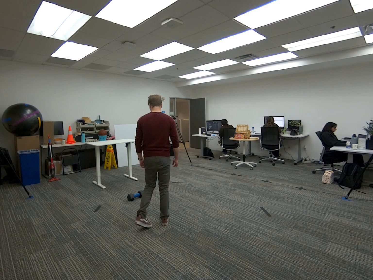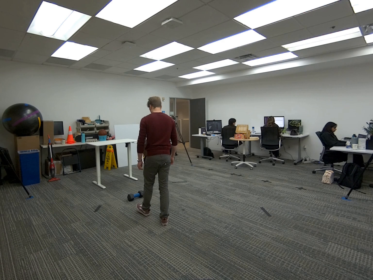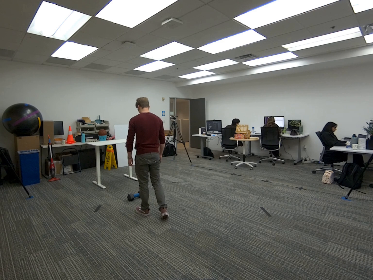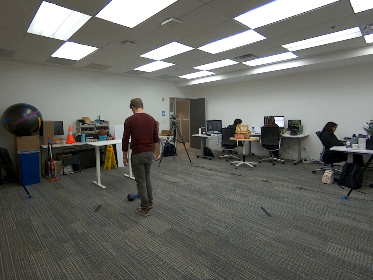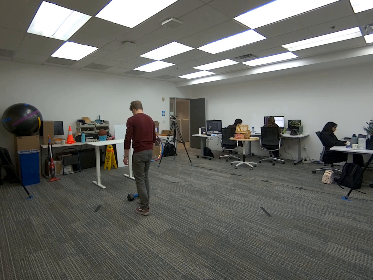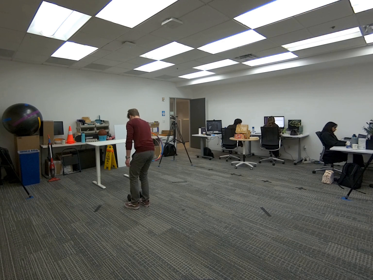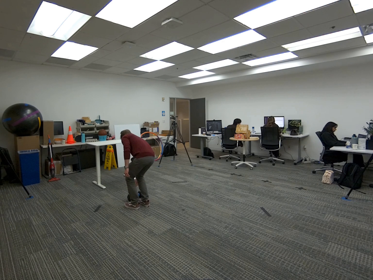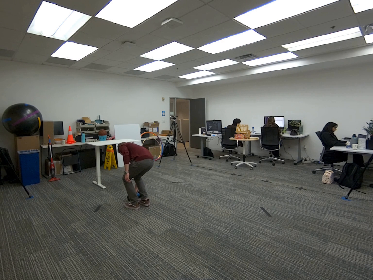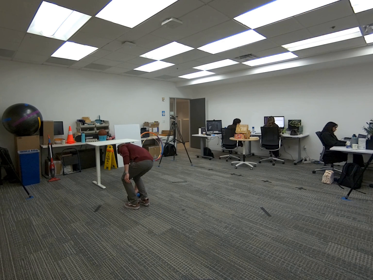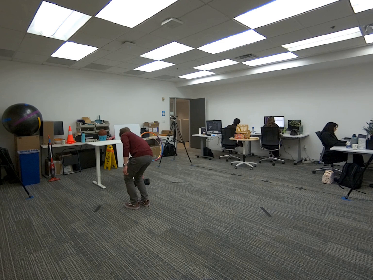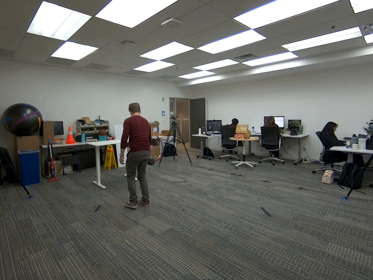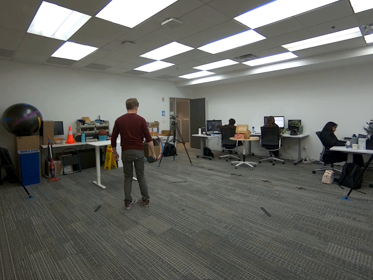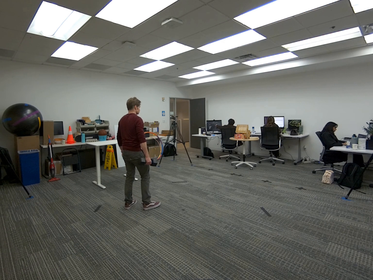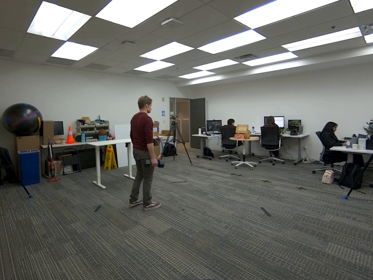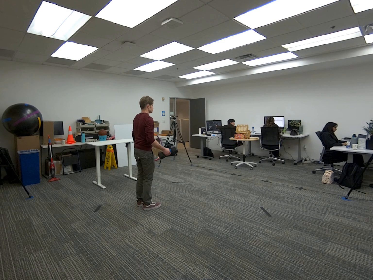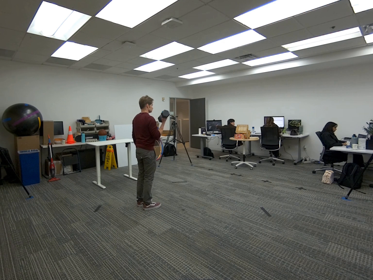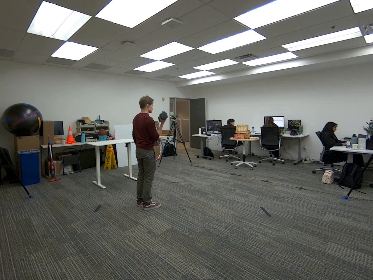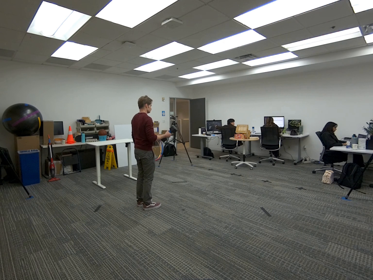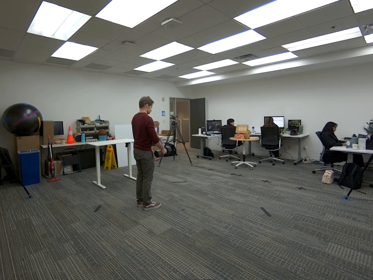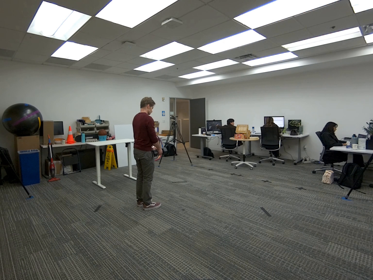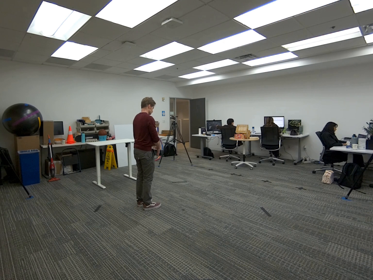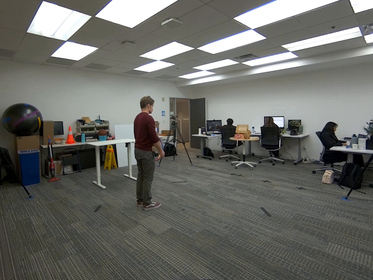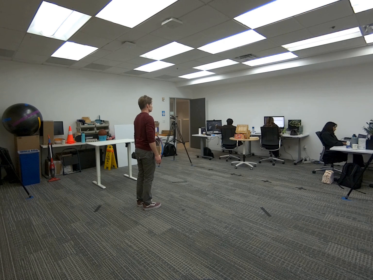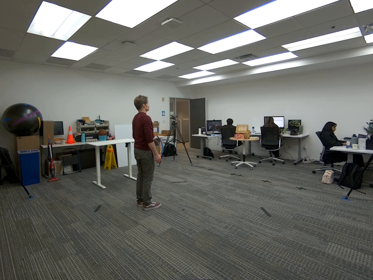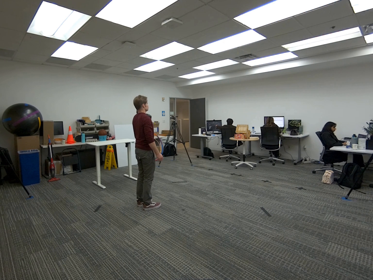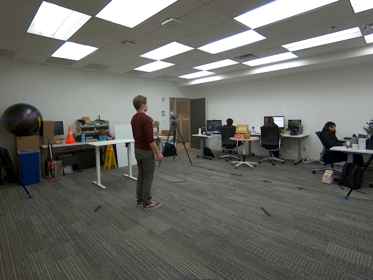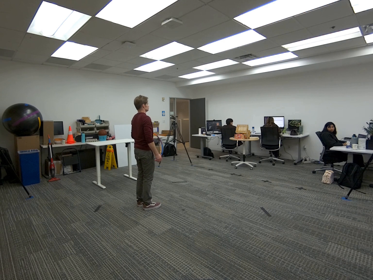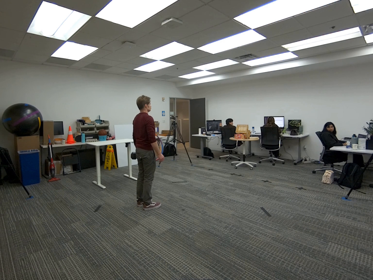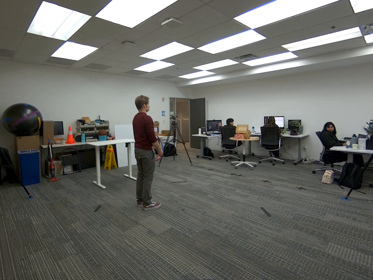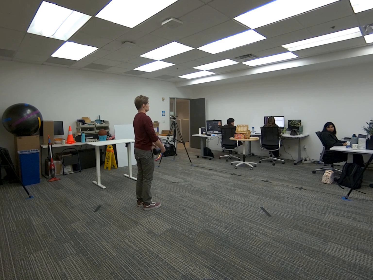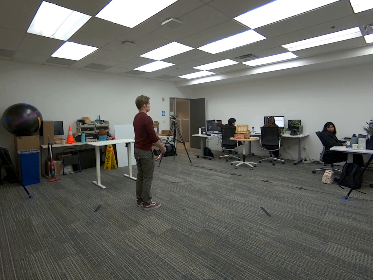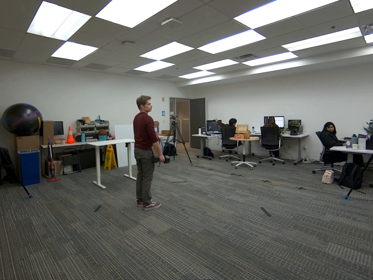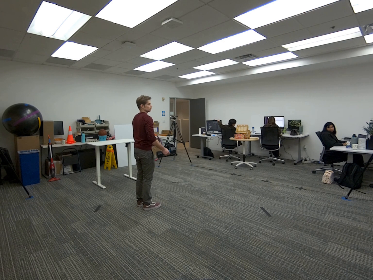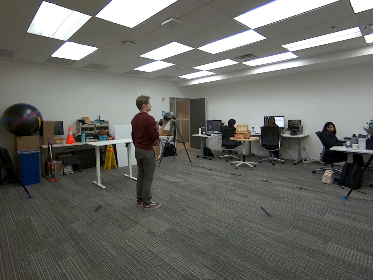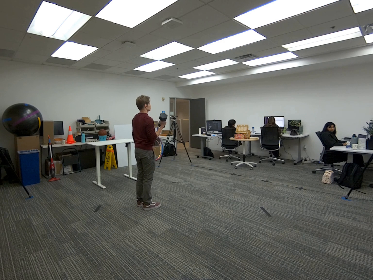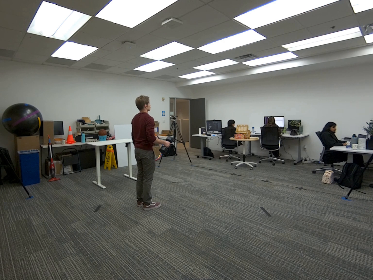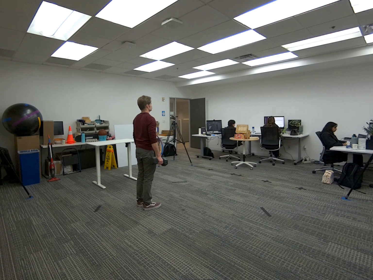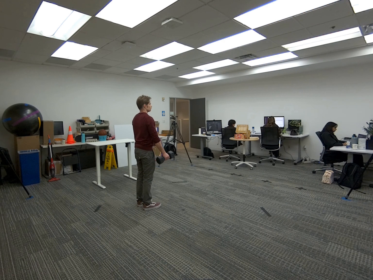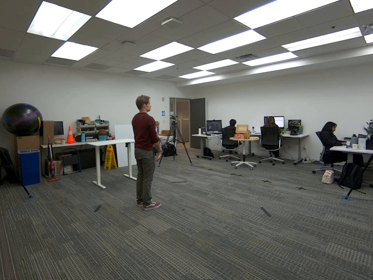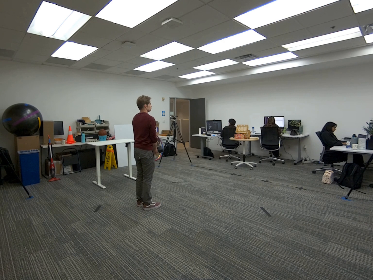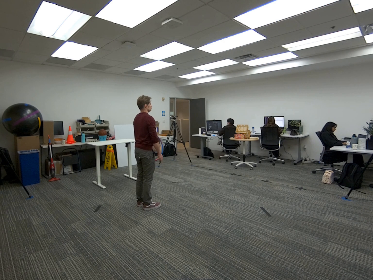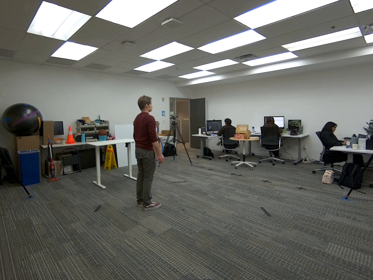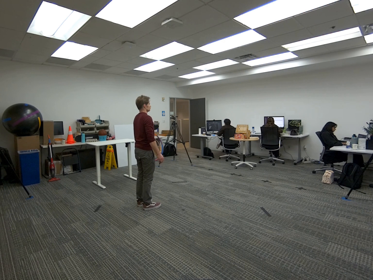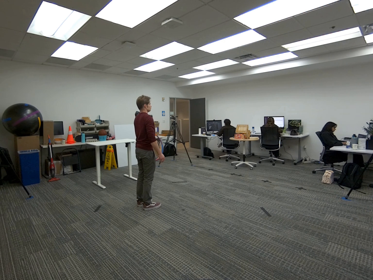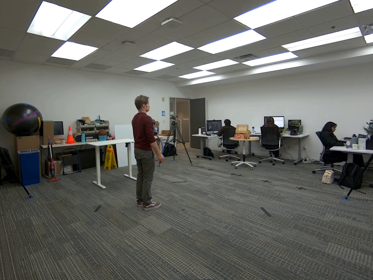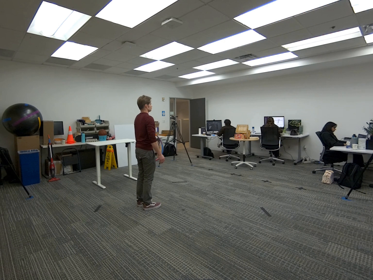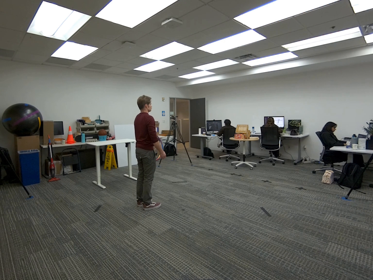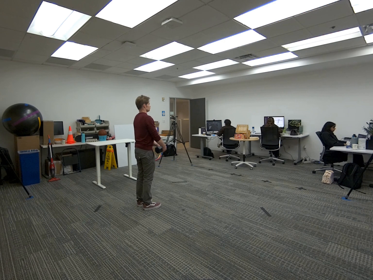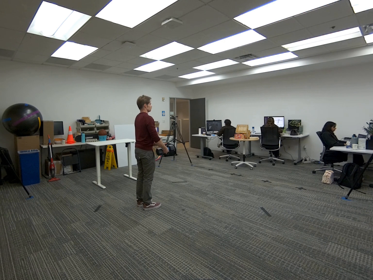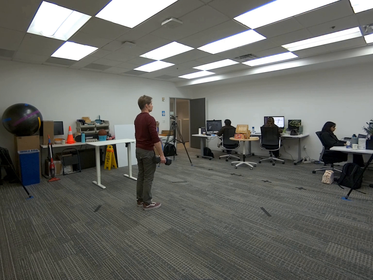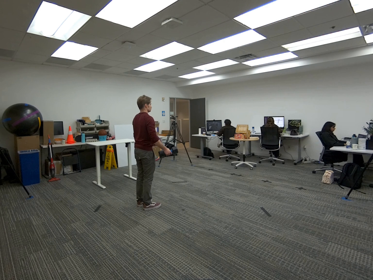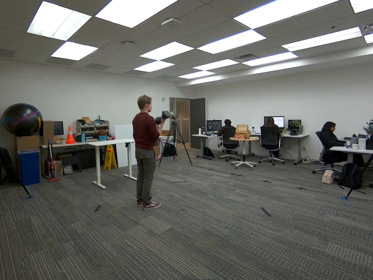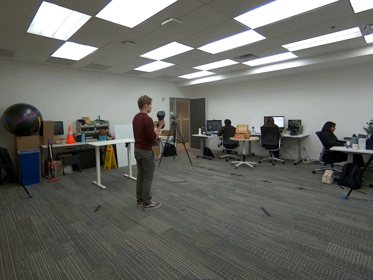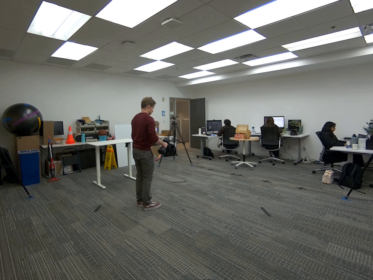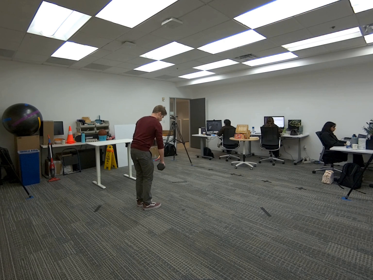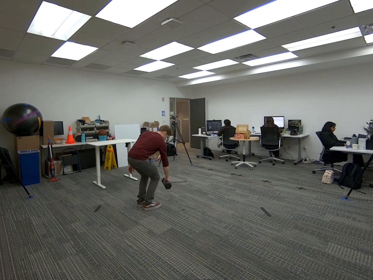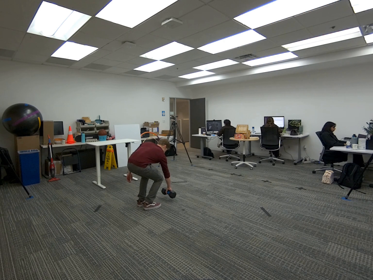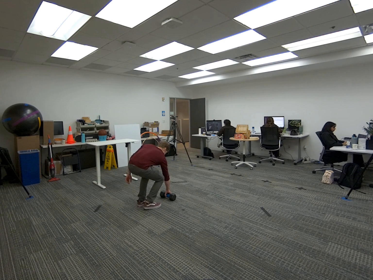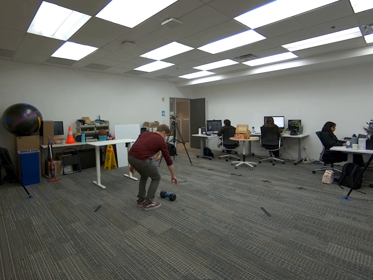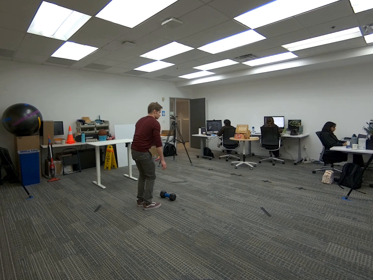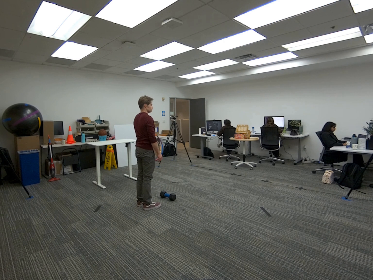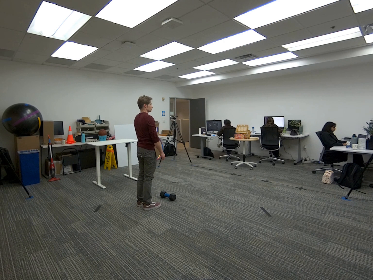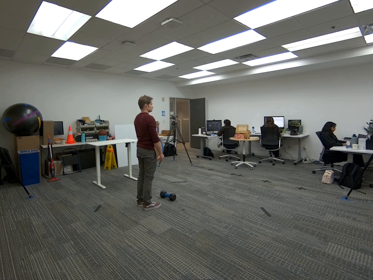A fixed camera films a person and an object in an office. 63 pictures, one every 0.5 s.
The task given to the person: Walk to the dumbbell and pick it up with your right hand, keeping your arm extended. Perform a bicep curl by bending your elbow, then pass the dumbbell to your left hand. Lower the left arm, perform a bicep curl, and pass the dumbbell back to your right hand. Continue alternating curls between hands until finished, then place the dumbbell back on the ground.
